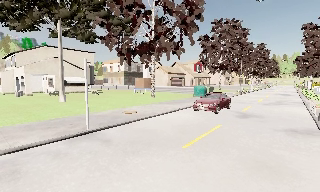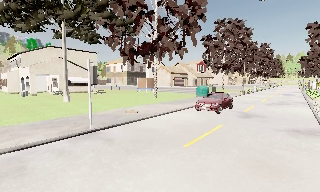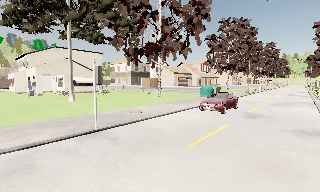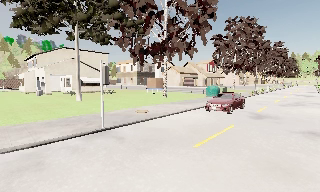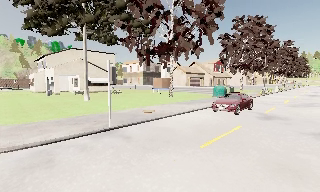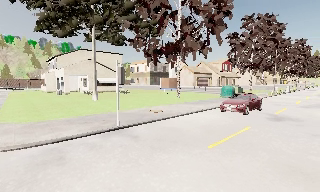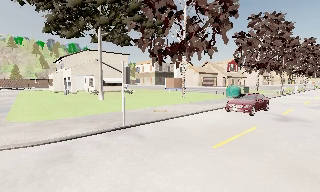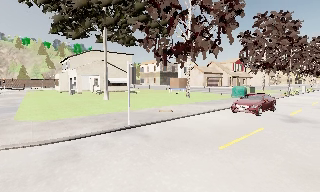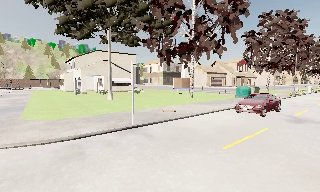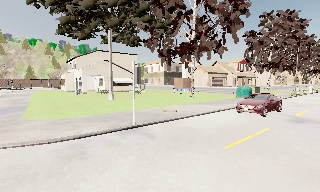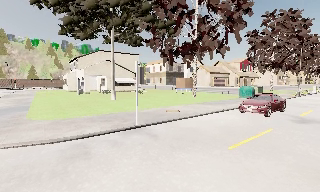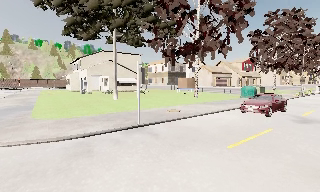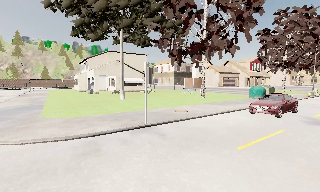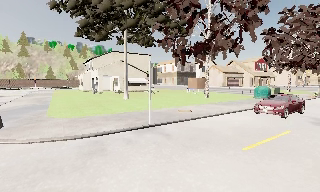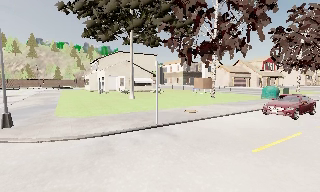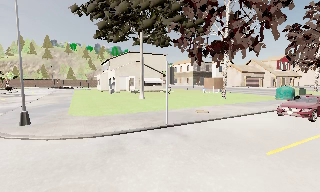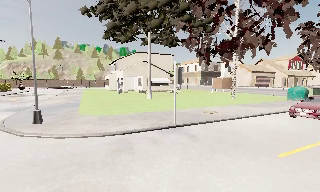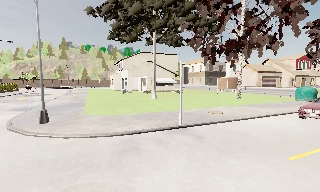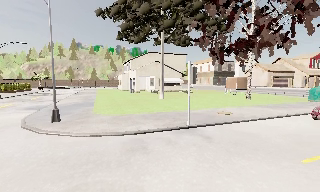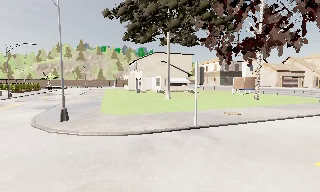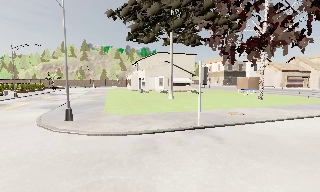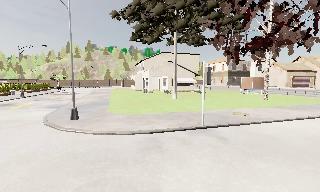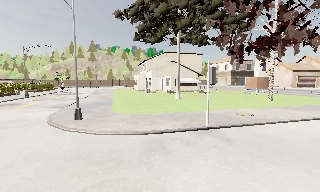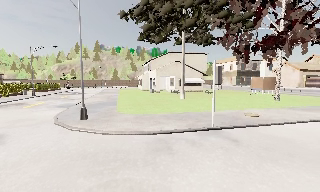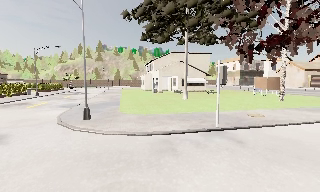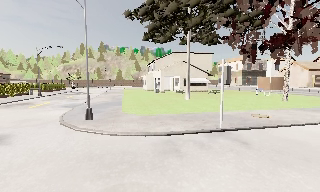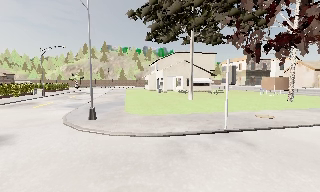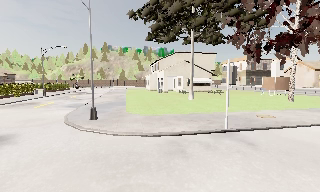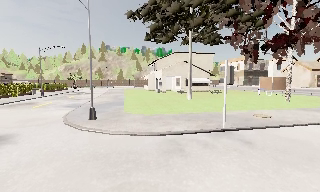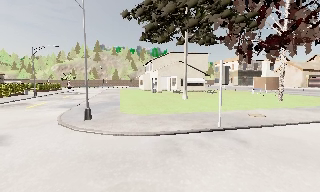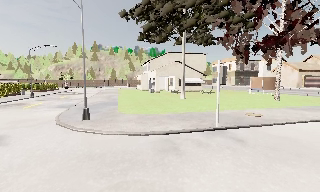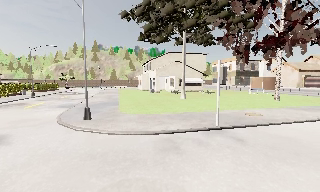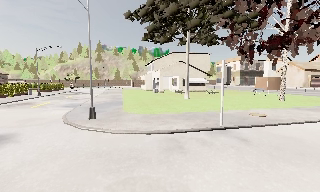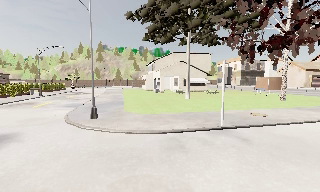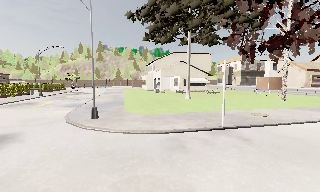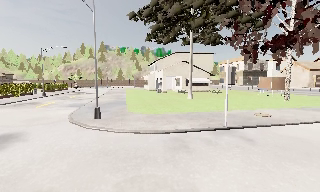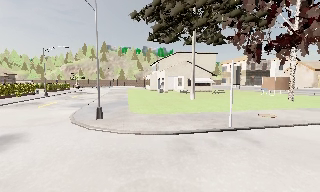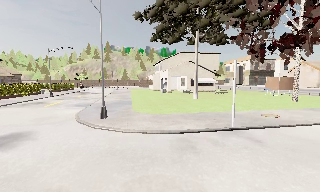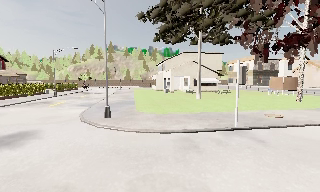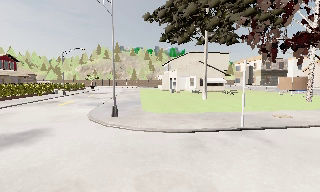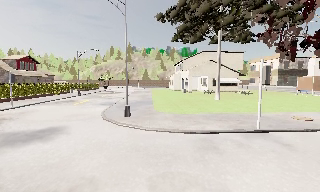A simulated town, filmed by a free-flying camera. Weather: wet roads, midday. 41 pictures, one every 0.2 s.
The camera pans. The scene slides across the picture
to the right.
The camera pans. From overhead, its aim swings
counterclockwise.
0.0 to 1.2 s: The camera pans to its left, which is counterclockwise from overhead, by about 10 degrees.
1.2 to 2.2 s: The camera shifts only a little, or ends up much as it began.
2.2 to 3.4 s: The scene slides to the right, as the camera pans about 15 degrees to its left.
3.4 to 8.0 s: The camera swings to its left by about 20 degrees, and the scene slides to the right. It travels to its left, about 1 m, so close, fixed things drift to the right.
The film runs backward here.
